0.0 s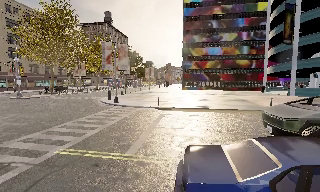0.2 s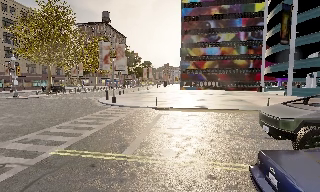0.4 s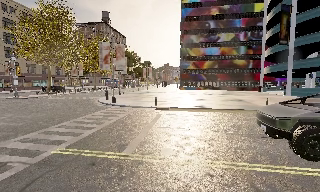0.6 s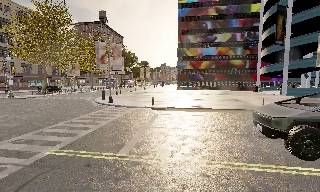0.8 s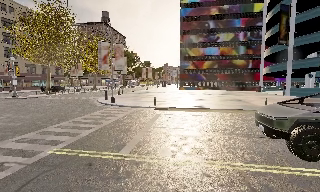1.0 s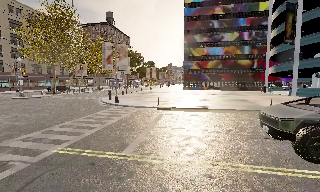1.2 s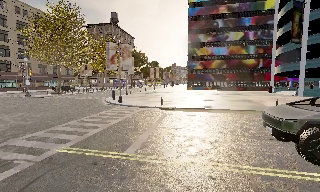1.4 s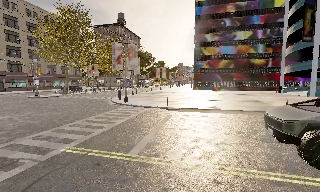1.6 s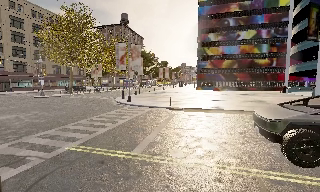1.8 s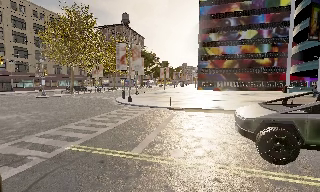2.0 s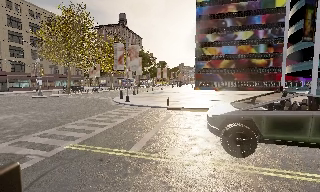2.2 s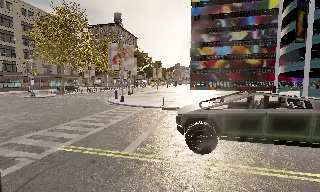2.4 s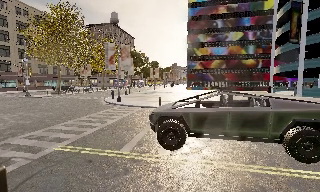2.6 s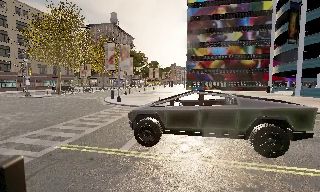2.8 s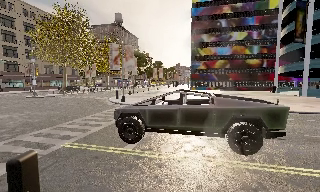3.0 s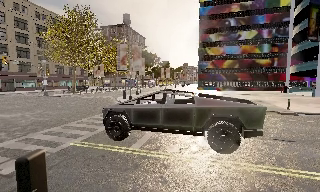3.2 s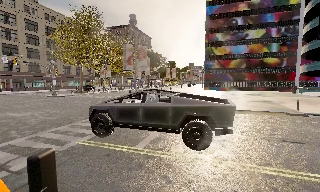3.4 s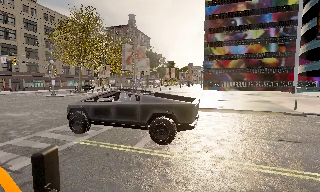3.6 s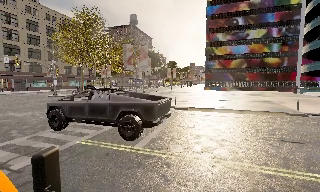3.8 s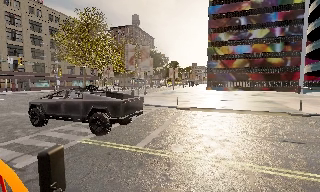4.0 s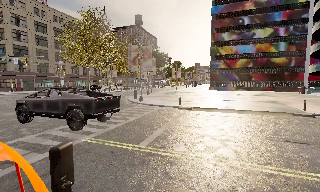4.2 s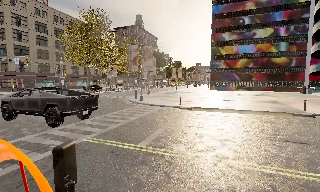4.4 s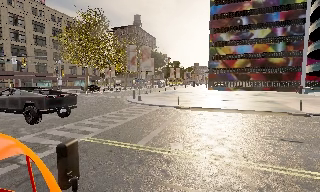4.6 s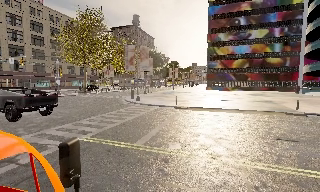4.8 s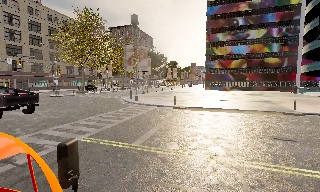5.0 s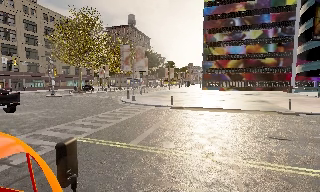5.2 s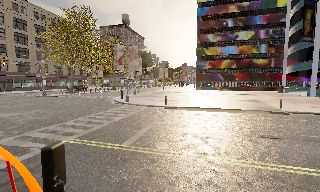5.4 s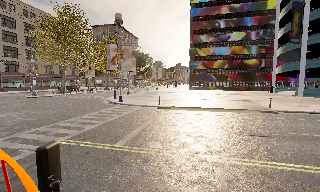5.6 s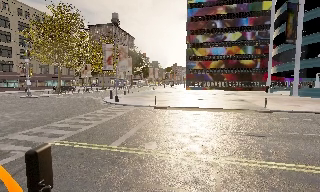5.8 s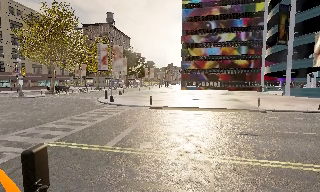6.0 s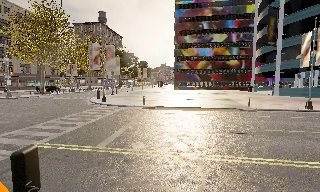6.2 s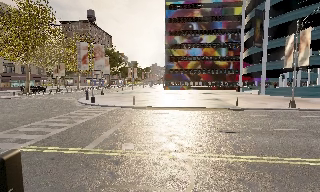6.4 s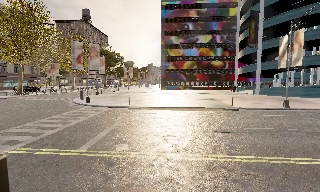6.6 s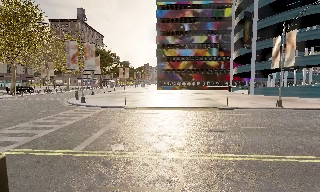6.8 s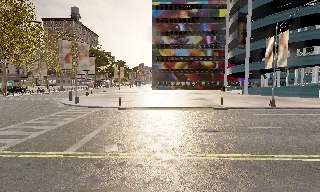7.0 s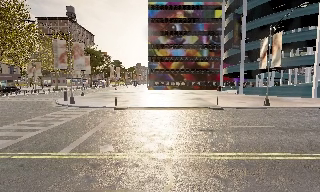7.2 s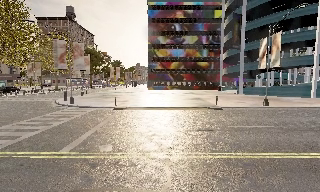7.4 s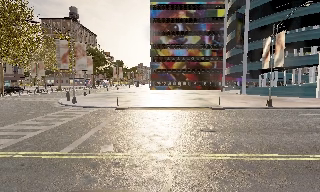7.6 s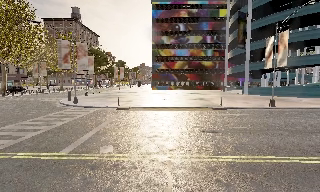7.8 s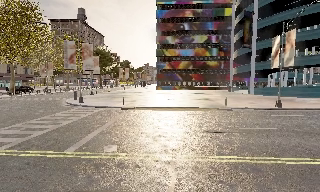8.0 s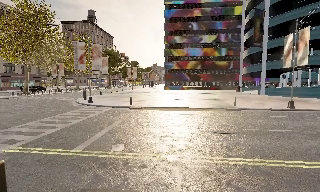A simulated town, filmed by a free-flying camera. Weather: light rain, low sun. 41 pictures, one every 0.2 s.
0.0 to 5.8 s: The camera travels to its right and backward, about 1 m, so close, fixed things drift to the left.
5.8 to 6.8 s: The camera swings to its right by about 10 degrees, and the scene slides to the left.
6.8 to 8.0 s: The camera shifts only a little, or ends up much as it began.
The film runs forward here.
